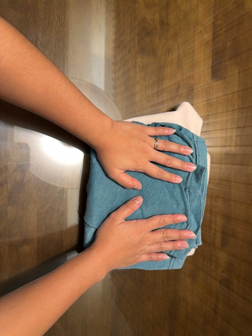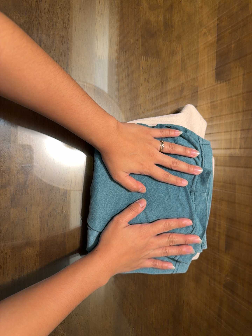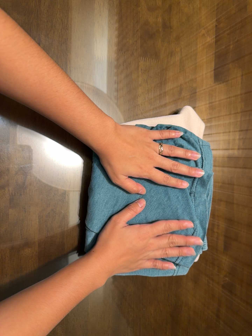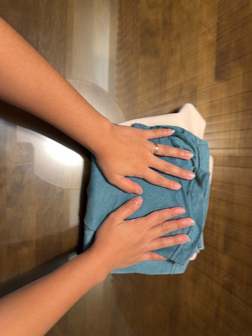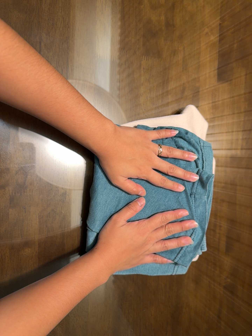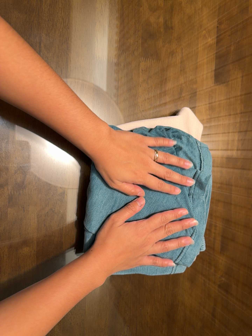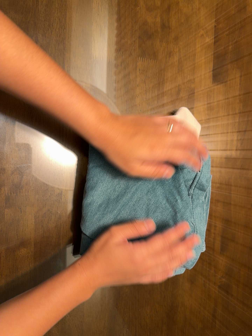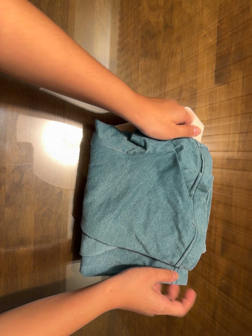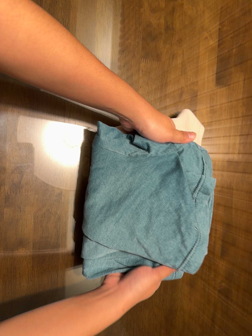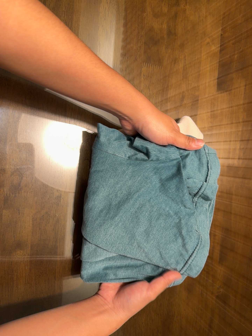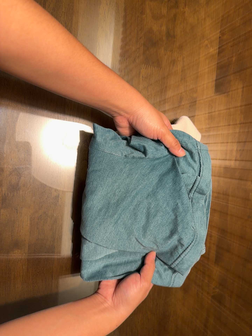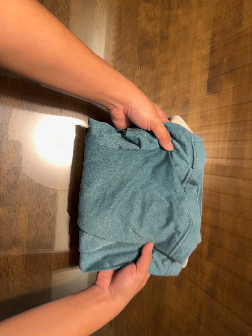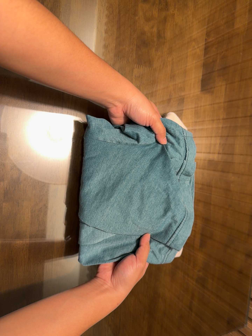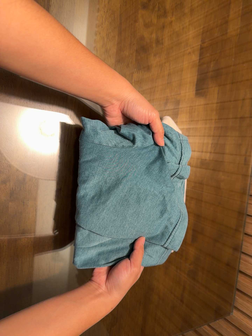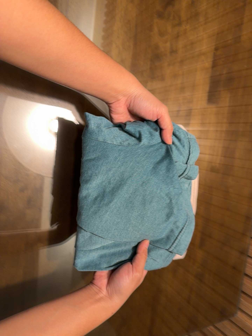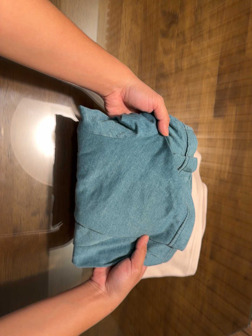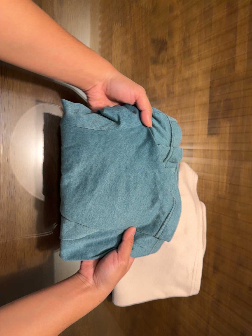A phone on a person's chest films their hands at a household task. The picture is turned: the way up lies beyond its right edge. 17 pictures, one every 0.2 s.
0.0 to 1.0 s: The camera keeps its place and its aim.
1.0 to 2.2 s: The camera shifts only a little, or ends up much as it began.
2.2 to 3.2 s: The camera travels toward the top of its view, backward and to its left, about 16 cm, so close, fixed things drift downward.
The film runs backward here.
